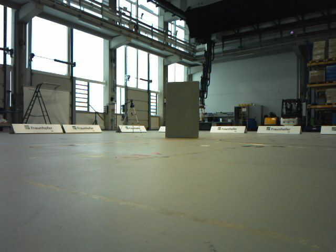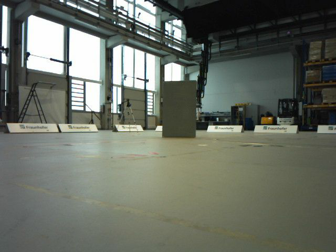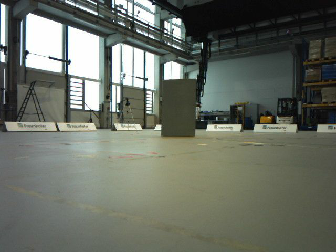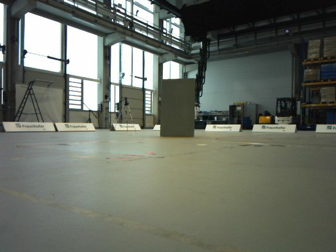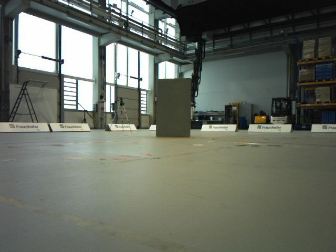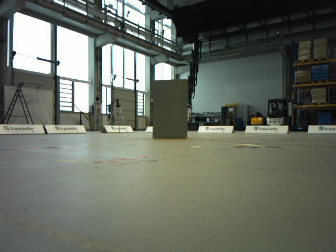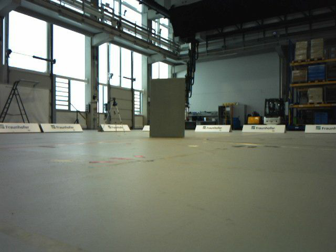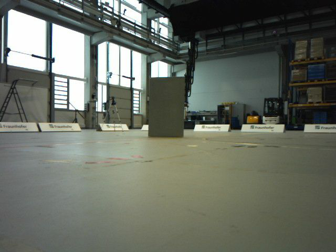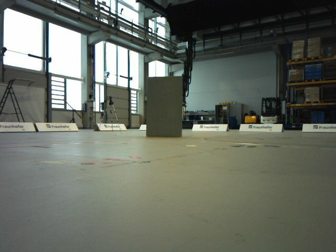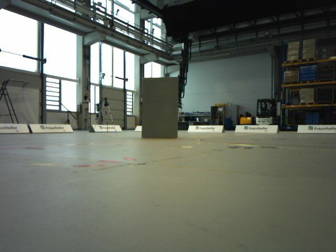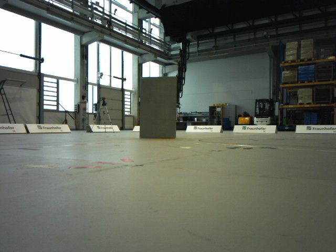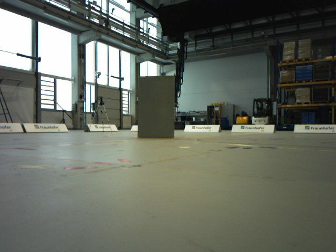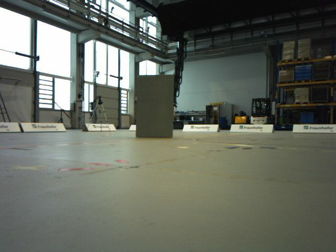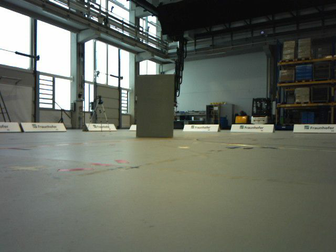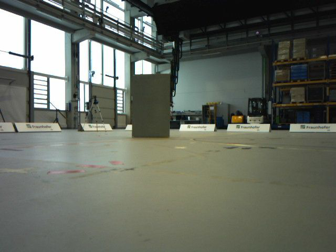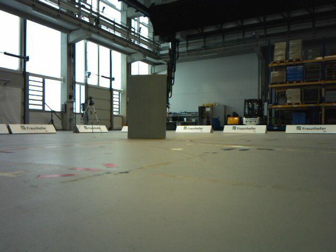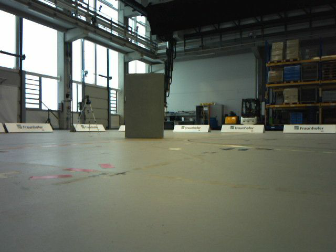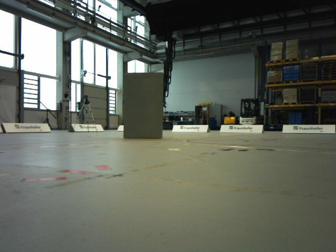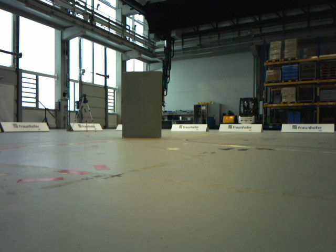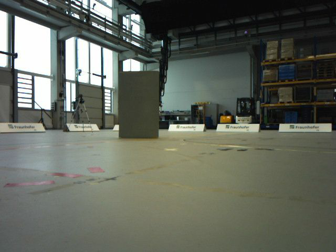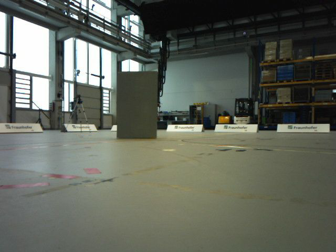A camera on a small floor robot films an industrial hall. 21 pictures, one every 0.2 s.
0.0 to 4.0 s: The camera swings to its right by about 10 degrees, and the scene slides to the left. It travels forward, about 0.8 m, so what stands in front looms larger.
The film runs forward here.
